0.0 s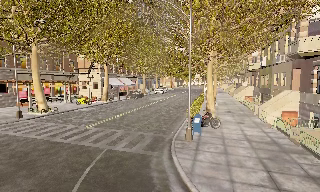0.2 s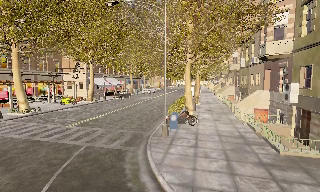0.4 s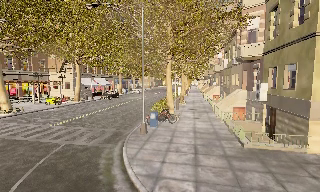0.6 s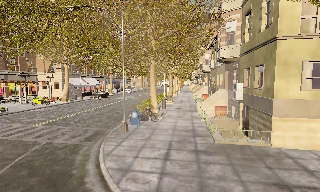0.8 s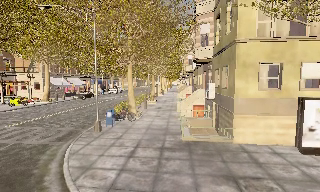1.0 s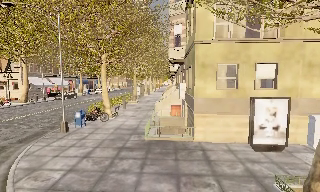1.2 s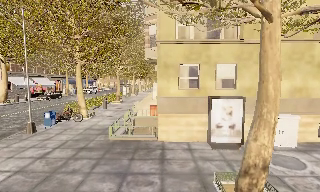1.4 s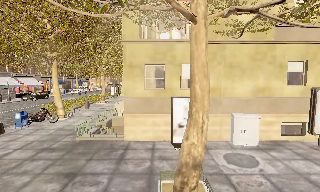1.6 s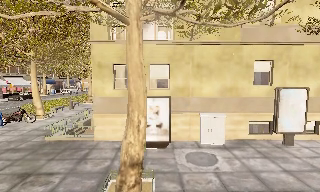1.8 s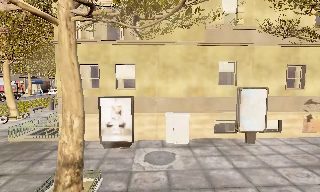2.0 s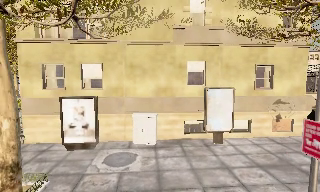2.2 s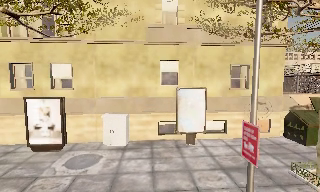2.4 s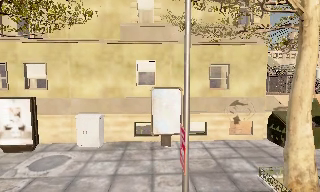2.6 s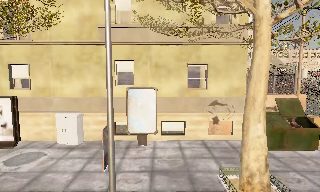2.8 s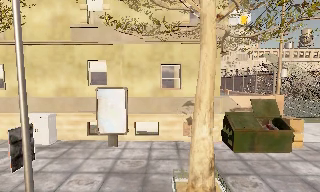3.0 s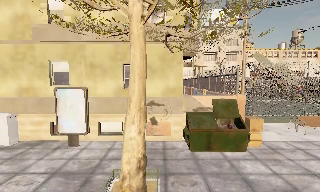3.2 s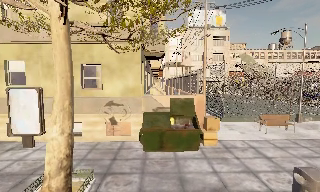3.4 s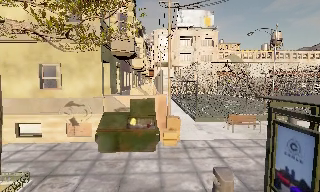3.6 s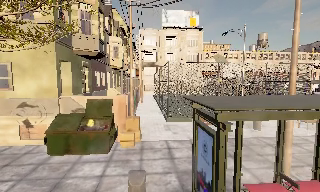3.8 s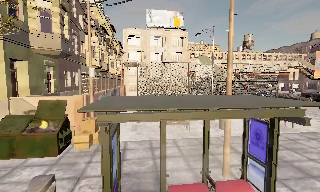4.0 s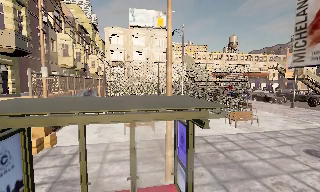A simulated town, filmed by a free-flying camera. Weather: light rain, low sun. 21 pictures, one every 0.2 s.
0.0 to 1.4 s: The scene slides to the left, as the camera pans about 20 degrees to its right. It travels to its right, about 8 m, so close, fixed things drift to the left. It gains speed.
1.4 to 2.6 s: The camera travels to its right, about 9 m, so close, fixed things drift to the left.
2.6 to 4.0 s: The camera pans to its right, which is clockwise from overhead, by about 10 degrees. It travels to its right, about 12 m, so close, fixed things drift to the left.
The film runs backward here.
